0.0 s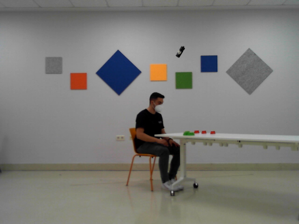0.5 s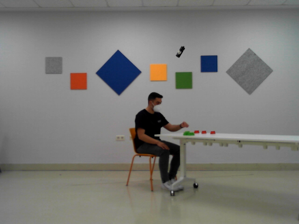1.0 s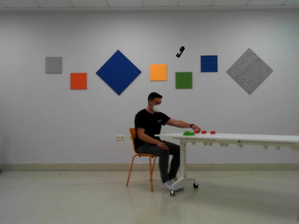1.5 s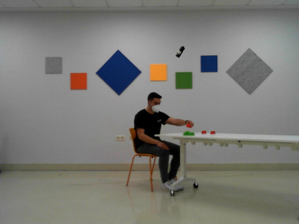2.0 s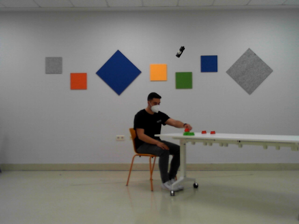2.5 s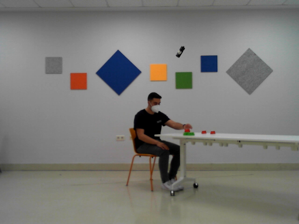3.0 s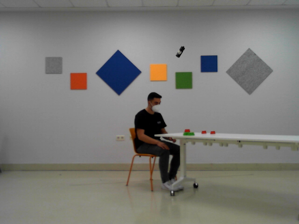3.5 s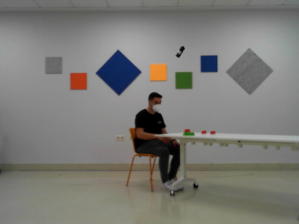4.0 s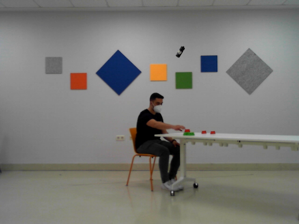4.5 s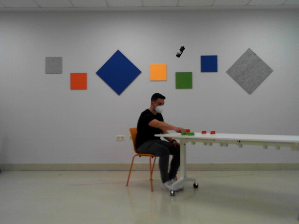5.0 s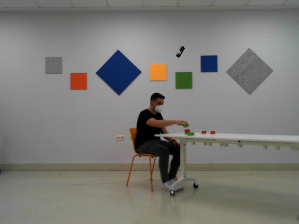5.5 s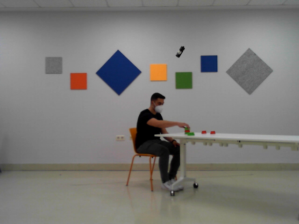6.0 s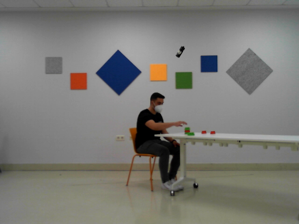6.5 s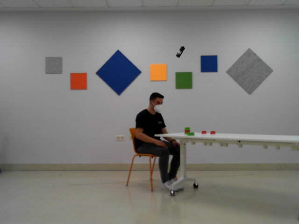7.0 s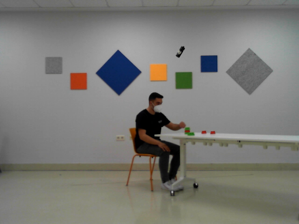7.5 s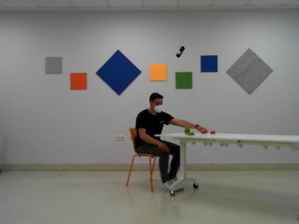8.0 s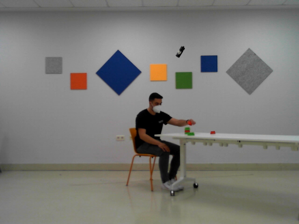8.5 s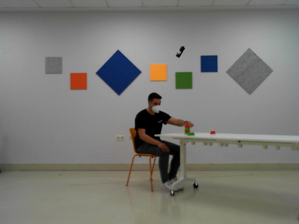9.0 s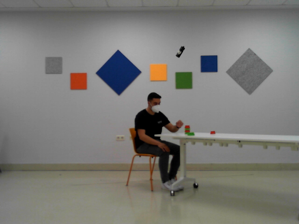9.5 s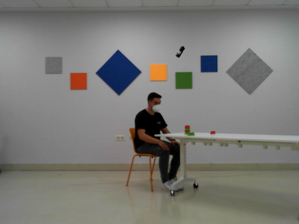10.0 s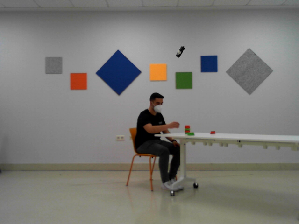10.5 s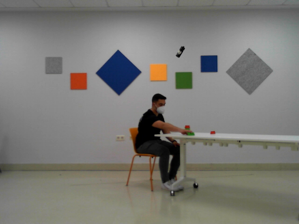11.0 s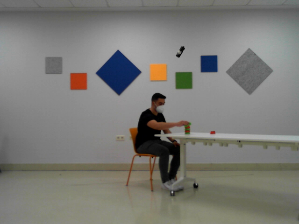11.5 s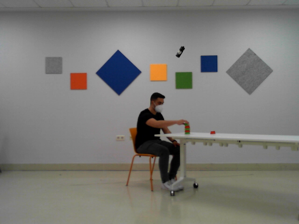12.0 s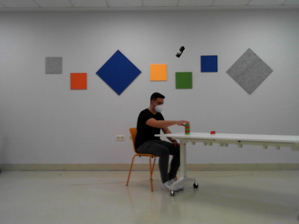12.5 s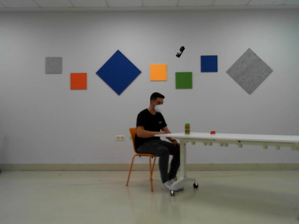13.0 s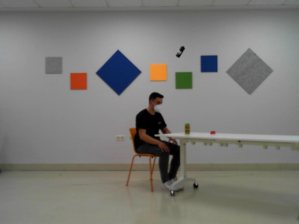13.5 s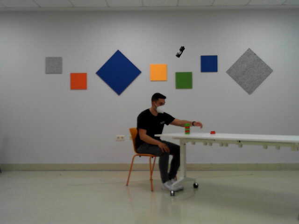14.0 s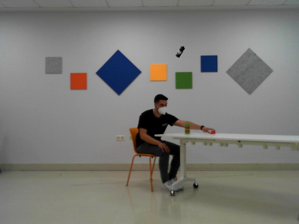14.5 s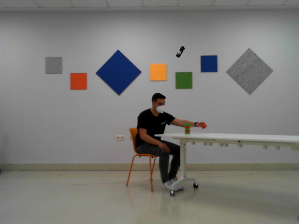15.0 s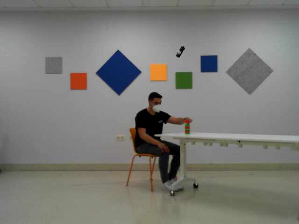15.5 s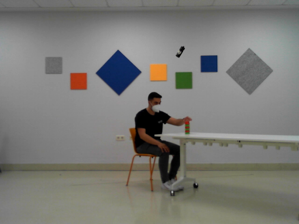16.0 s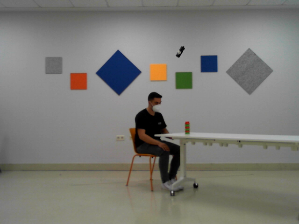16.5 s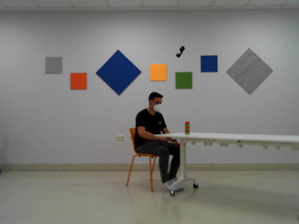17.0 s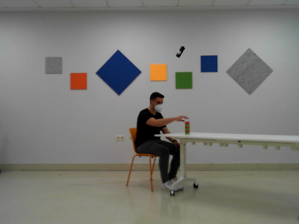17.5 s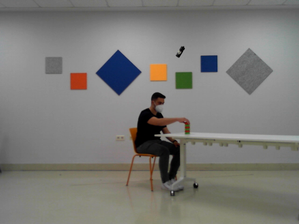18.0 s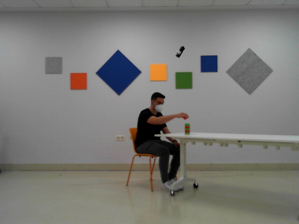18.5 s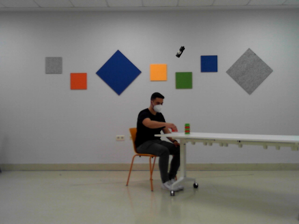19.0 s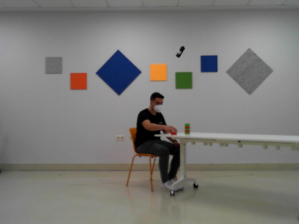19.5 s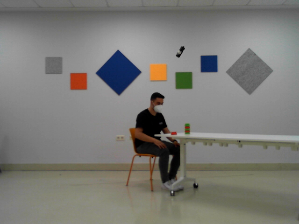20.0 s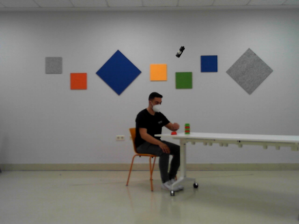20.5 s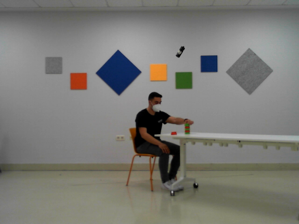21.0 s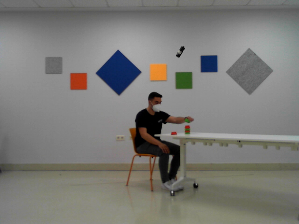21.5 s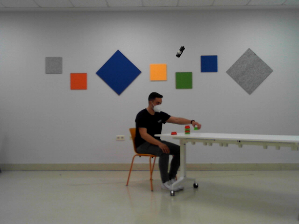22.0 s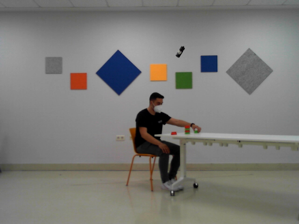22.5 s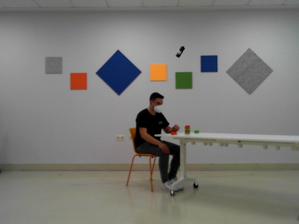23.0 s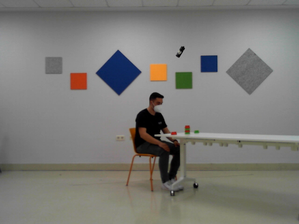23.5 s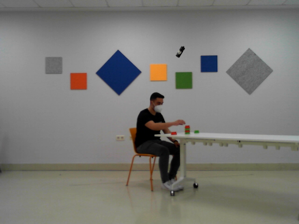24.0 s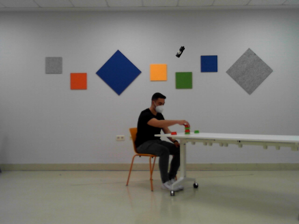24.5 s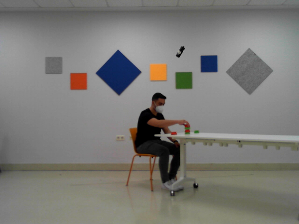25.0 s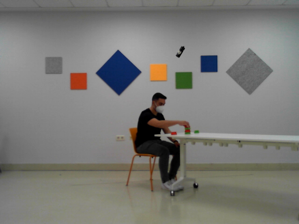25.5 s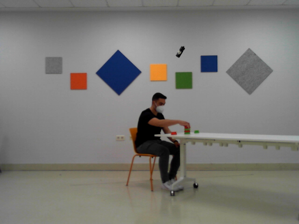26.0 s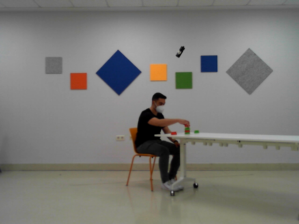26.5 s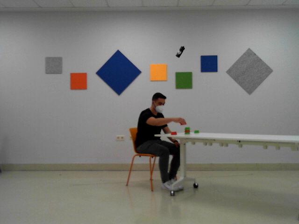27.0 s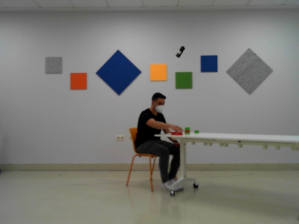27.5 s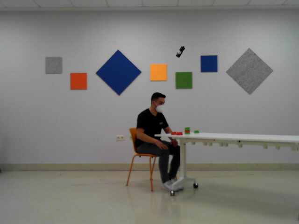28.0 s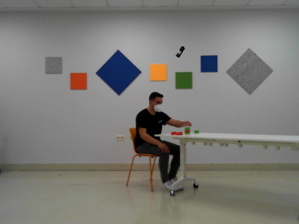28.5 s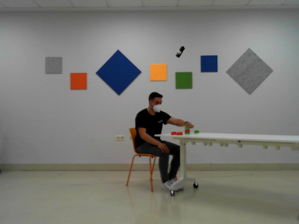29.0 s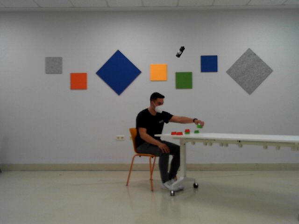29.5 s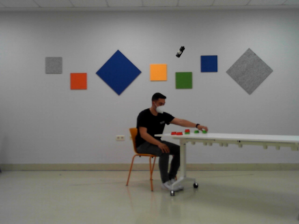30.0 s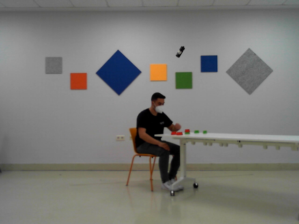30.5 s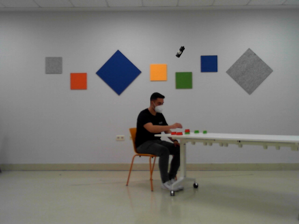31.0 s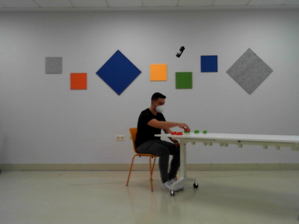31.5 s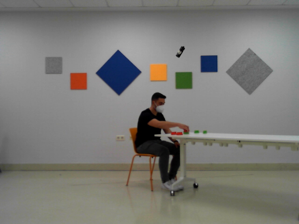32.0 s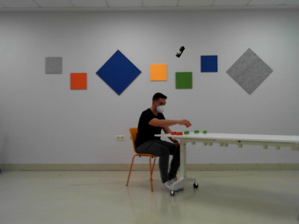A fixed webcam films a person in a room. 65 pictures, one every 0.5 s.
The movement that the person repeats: Assemble and disassemble a 6-piece LEGO tower.
